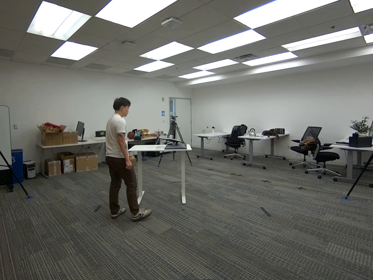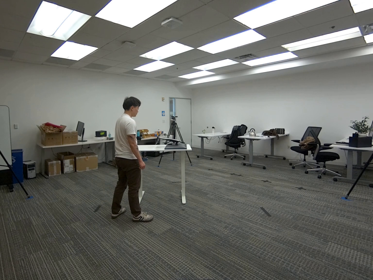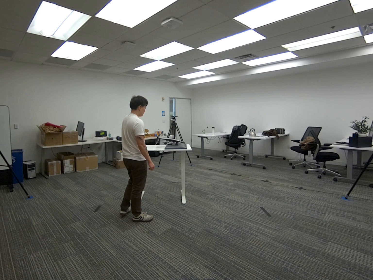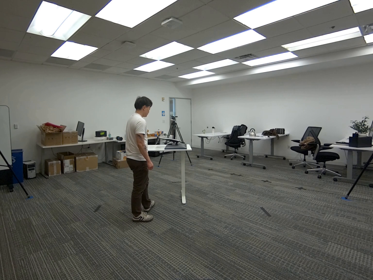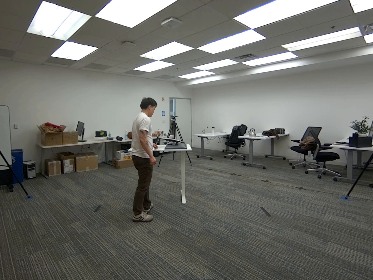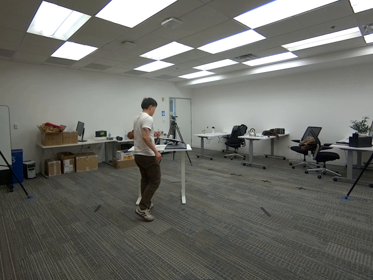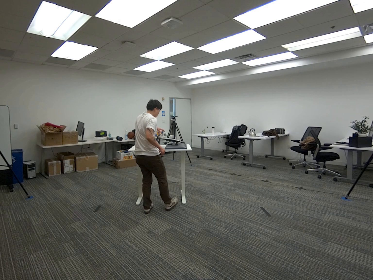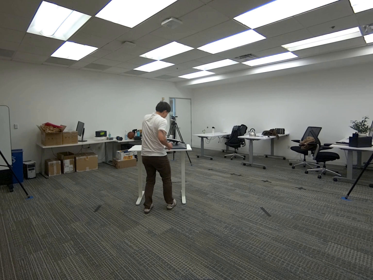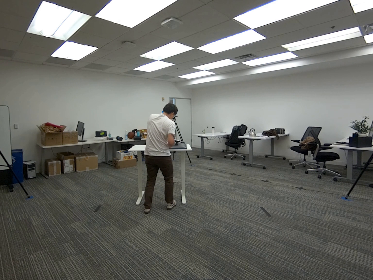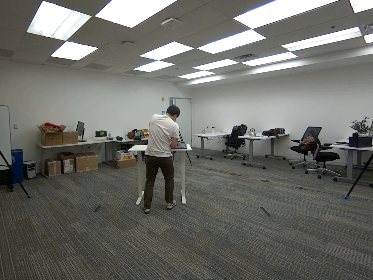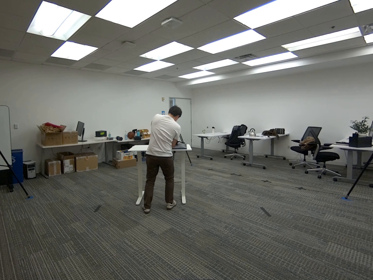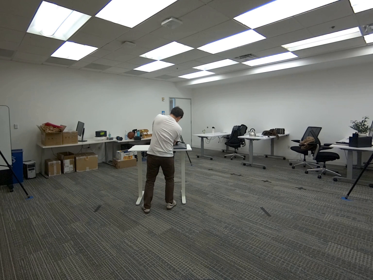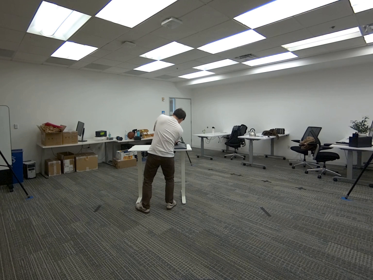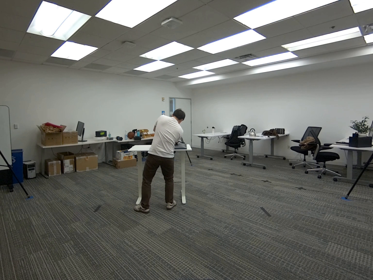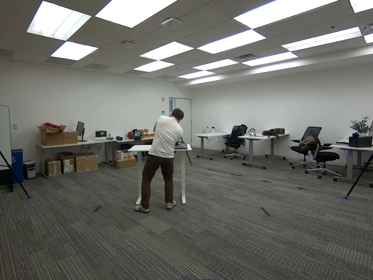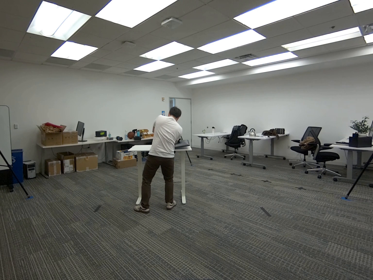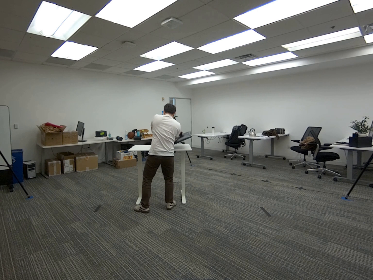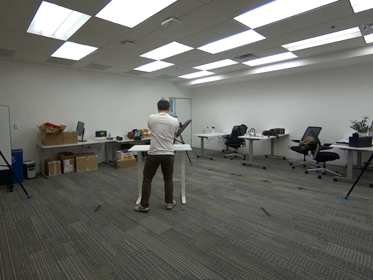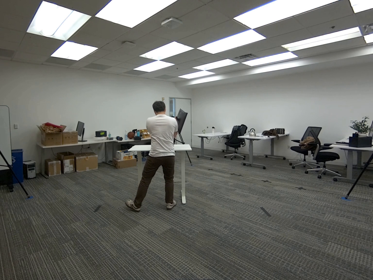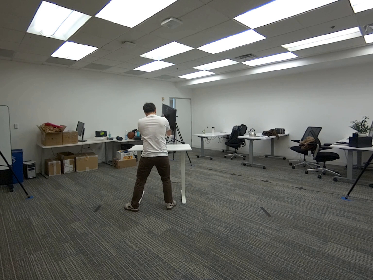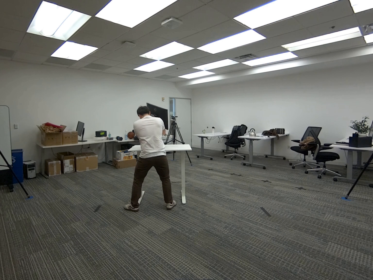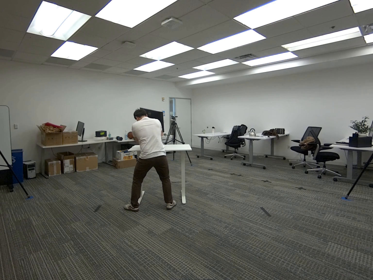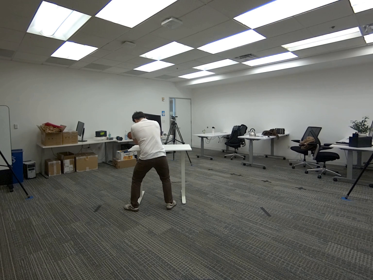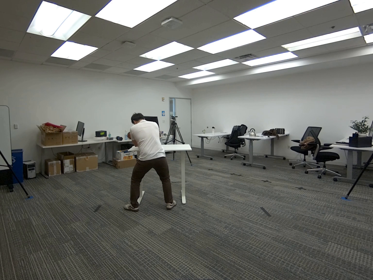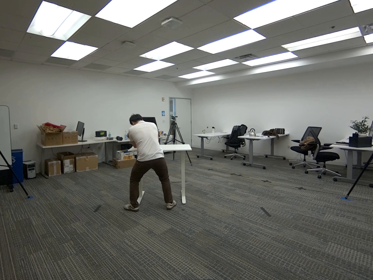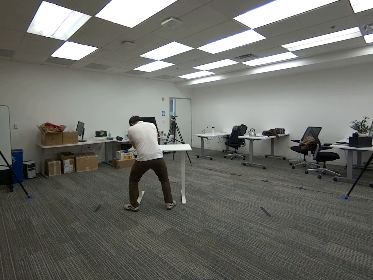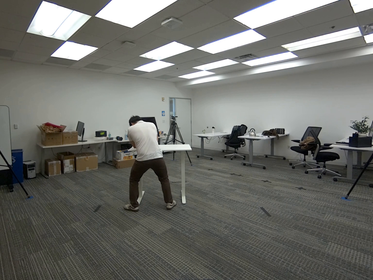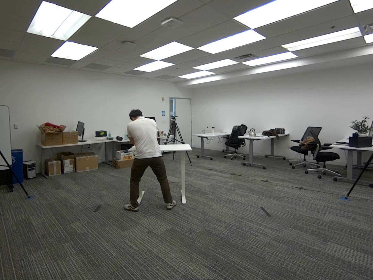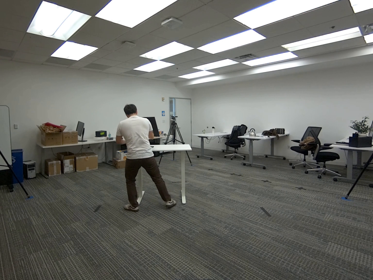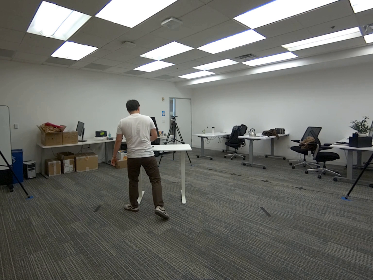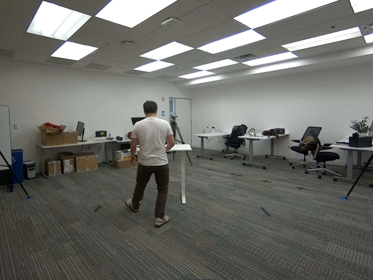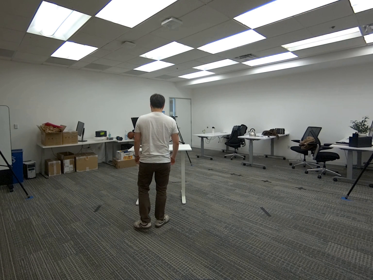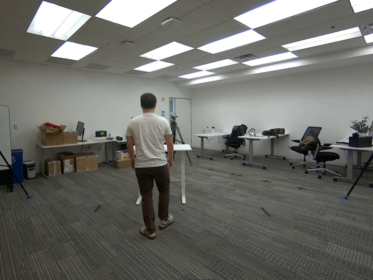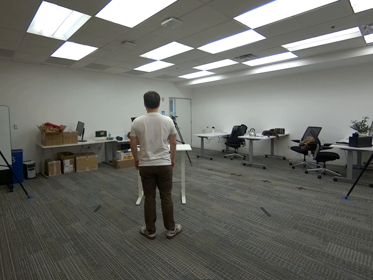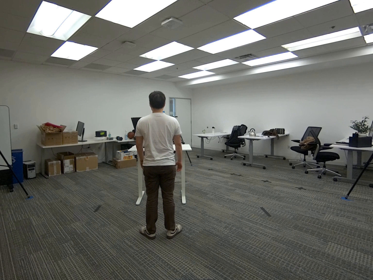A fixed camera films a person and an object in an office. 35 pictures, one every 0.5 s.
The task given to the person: Walk over to the monitor on the white desk and face the monitor face up.
